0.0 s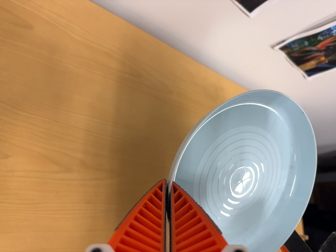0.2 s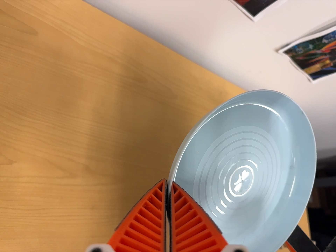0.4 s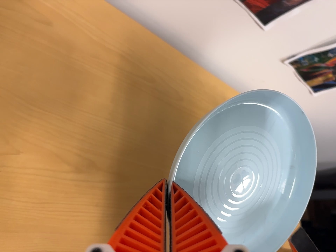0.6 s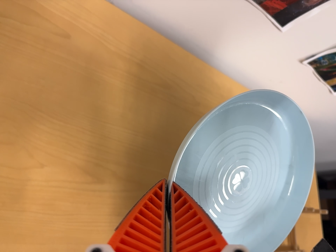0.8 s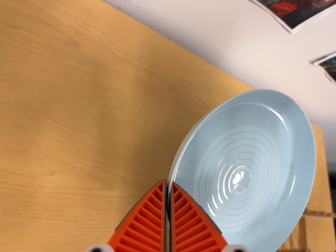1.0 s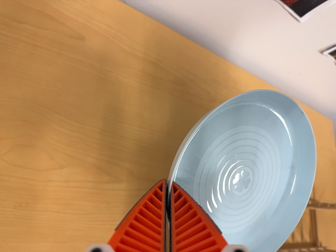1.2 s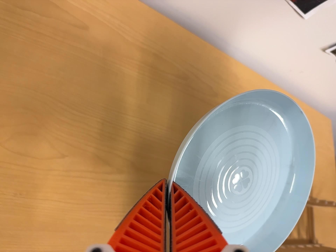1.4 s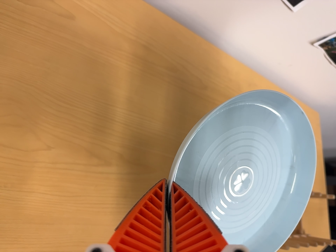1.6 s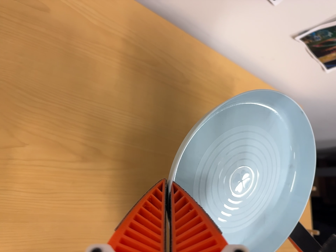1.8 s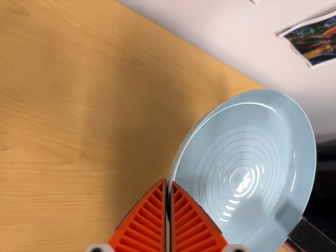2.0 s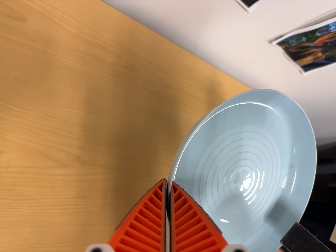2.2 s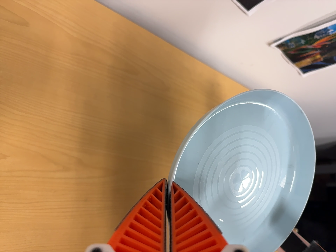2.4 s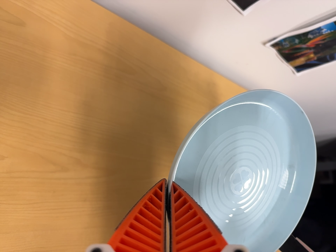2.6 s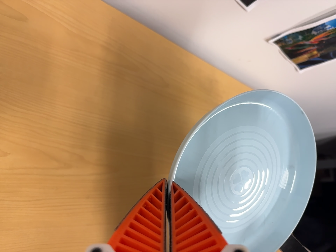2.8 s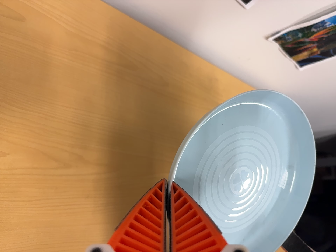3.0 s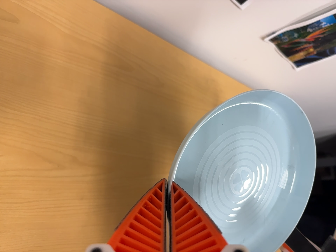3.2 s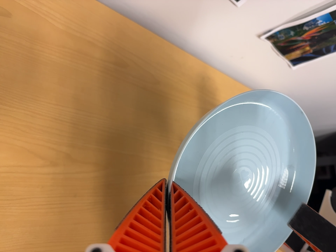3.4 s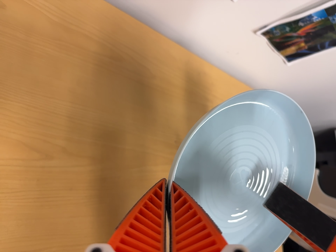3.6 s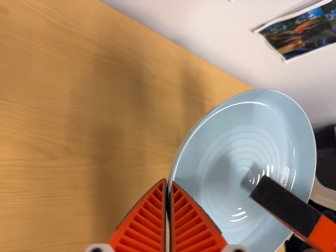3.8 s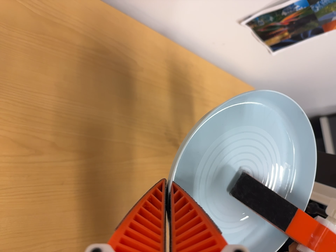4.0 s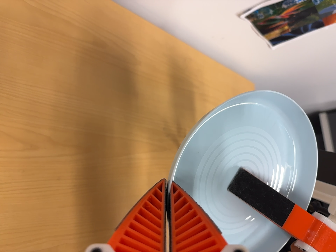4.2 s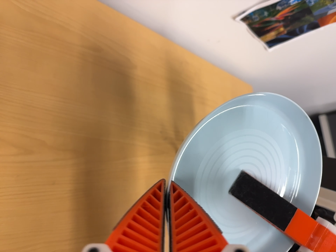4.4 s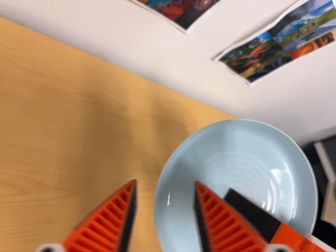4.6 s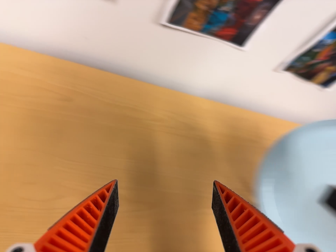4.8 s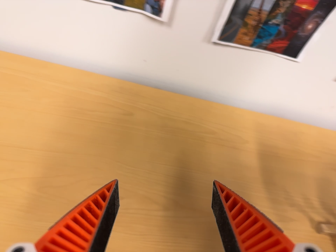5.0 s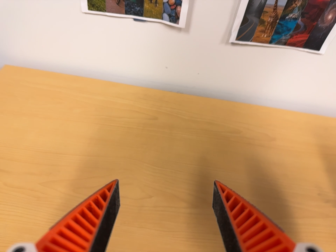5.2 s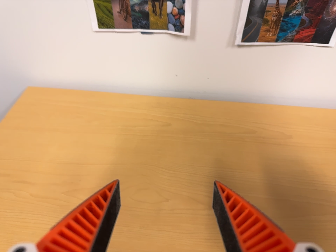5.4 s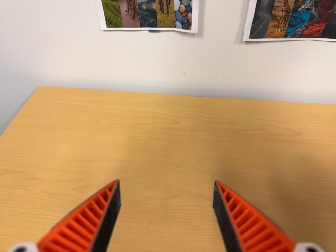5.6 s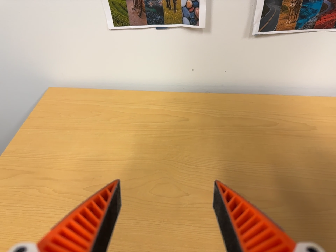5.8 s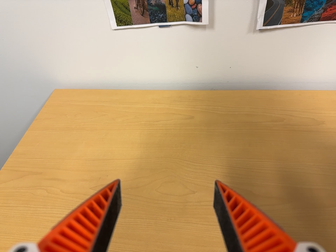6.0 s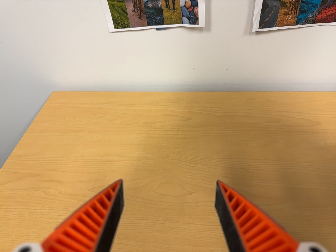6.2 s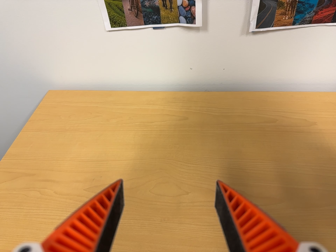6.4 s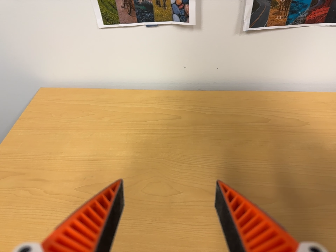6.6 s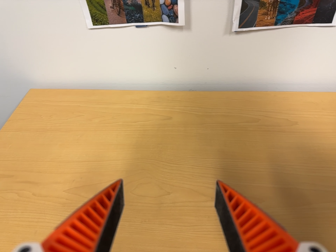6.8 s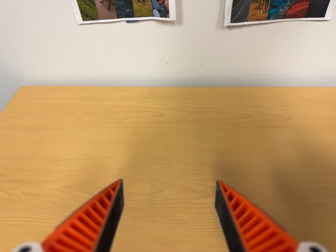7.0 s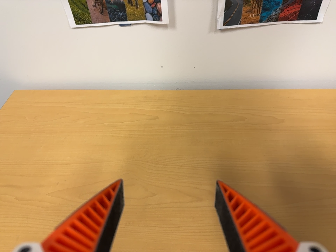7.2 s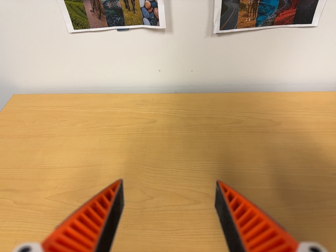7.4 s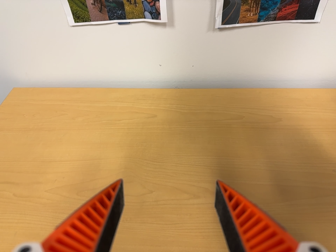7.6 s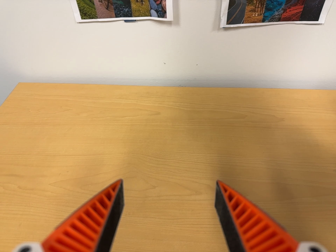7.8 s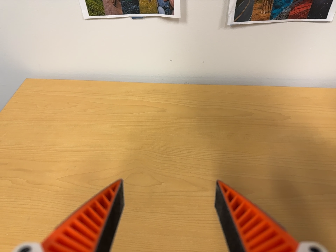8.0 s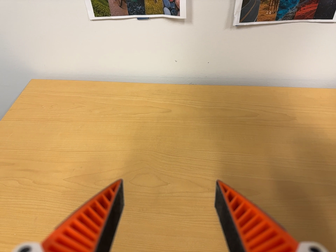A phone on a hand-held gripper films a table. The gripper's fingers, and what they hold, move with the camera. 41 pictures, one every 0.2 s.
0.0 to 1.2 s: The camera travels to its left, about 5 cm, so close, fixed things drift to the right.
1.2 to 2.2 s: The camera travels to its right, about 4 cm, so close, fixed things drift to the left.
2.2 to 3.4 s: The camera shifts only a little, or ends up much as it began.
3.4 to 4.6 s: The camera pans to its left by about 15 degrees. It travels toward the bottom of its view, to its right and backward, about 9 cm. Its aim tips toward the top of its view by about 15 degrees. It rolls about its line of sight by about 15 degrees, and the scene rotates counterclockwise.
4.6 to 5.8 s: The scene slides to the right, as the camera pans about 30 degrees to its left. It travels toward the bottom of its view and backward, about 9 cm. Its aim tips toward the top of its view by about 10 degrees. It rolls about its line of sight by about 10 degrees, and the scene rotates counterclockwise.
5.8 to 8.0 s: The camera shifts only a little, or ends up much as it began.
The film runs forward here.
